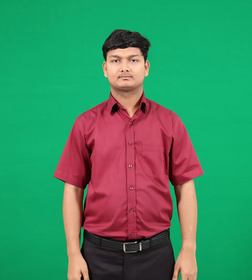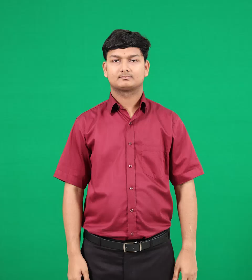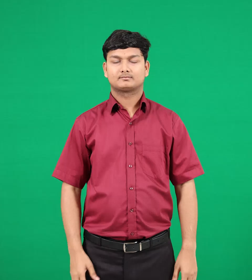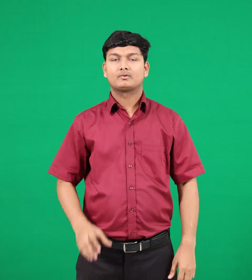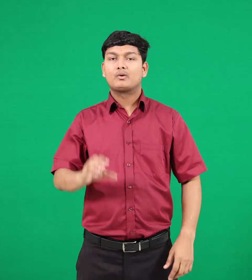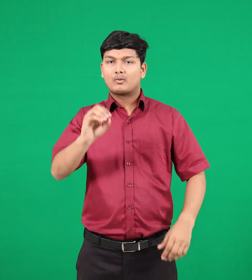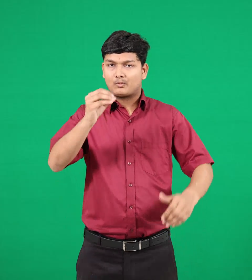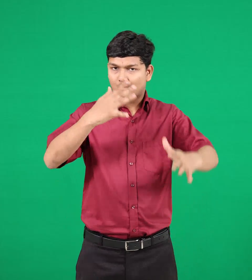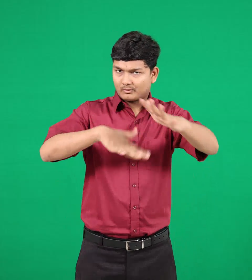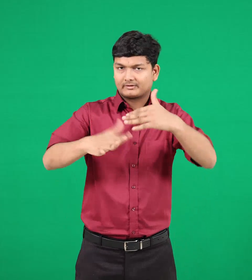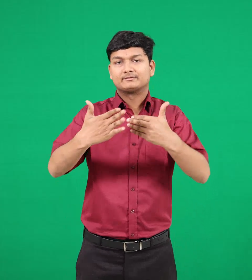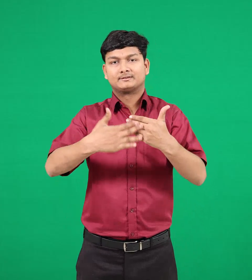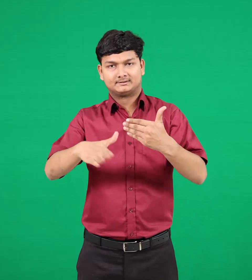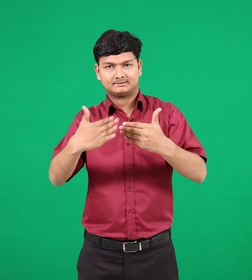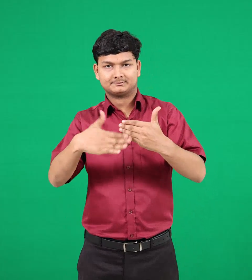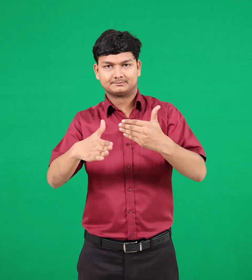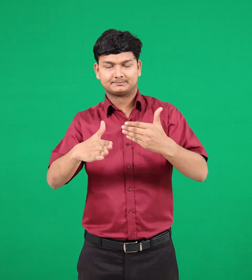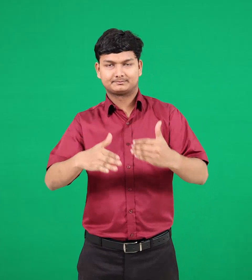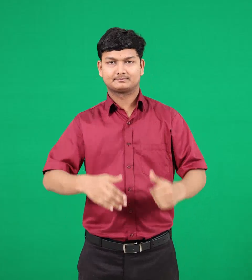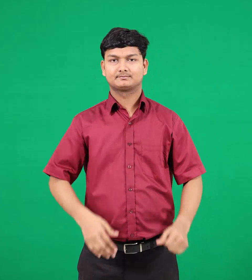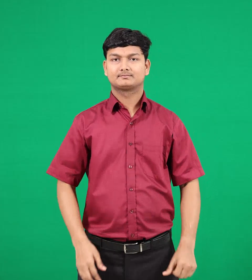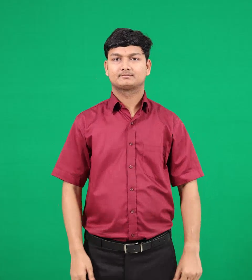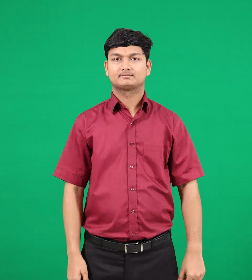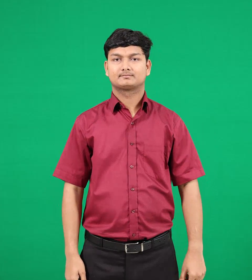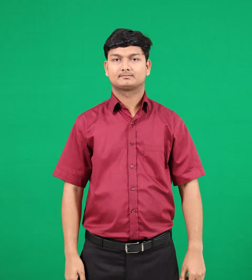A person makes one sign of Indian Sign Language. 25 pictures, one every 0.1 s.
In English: organizing
